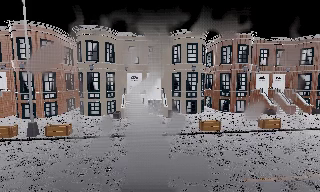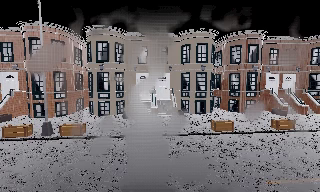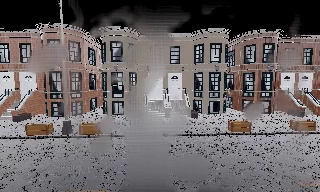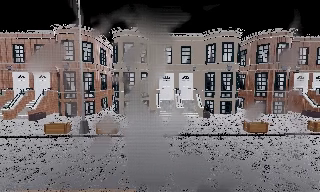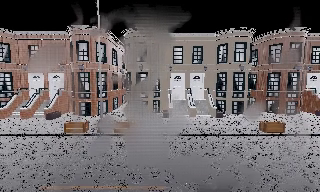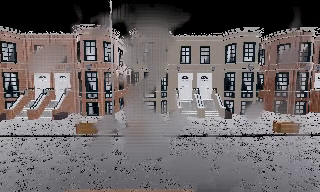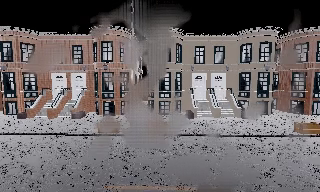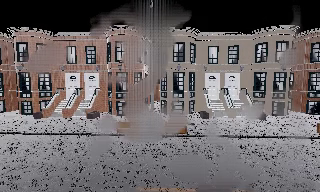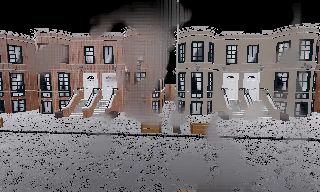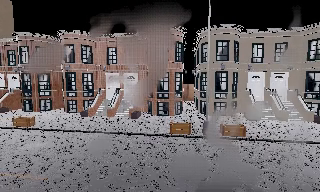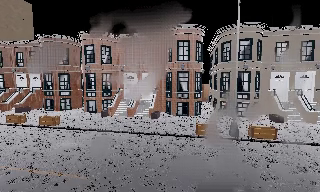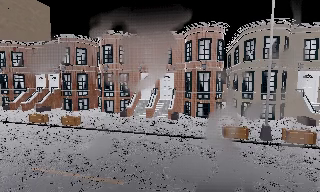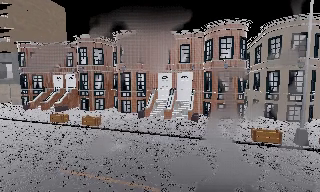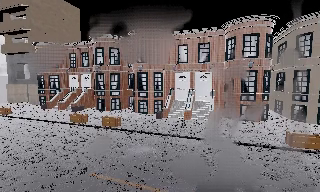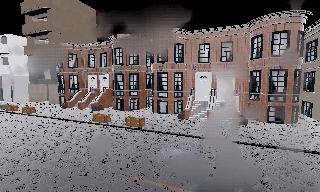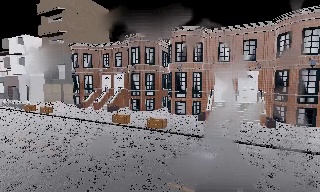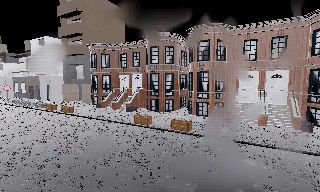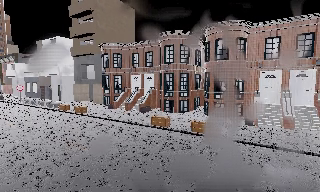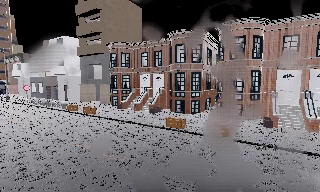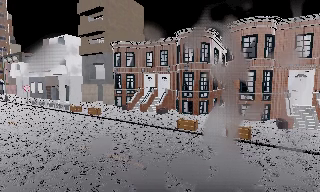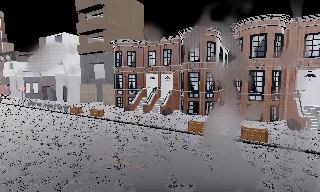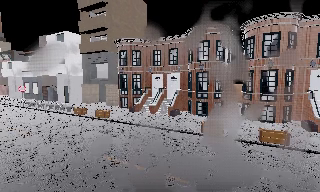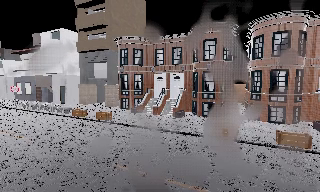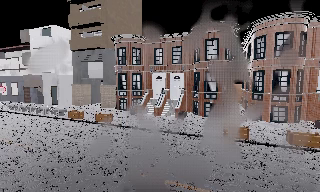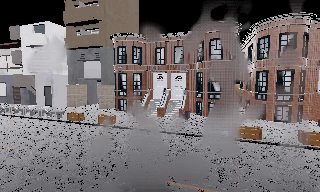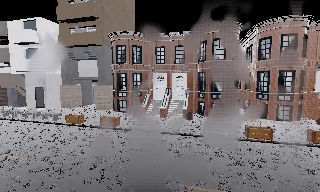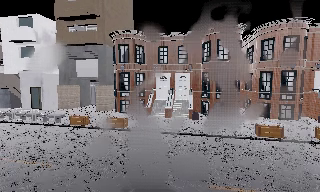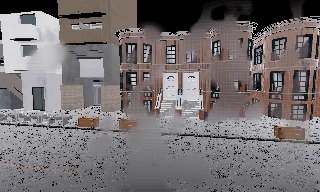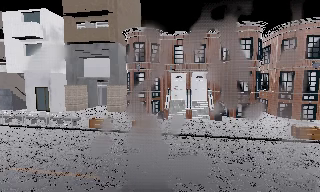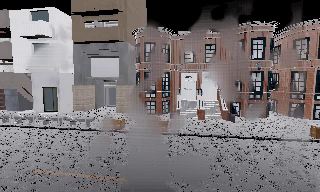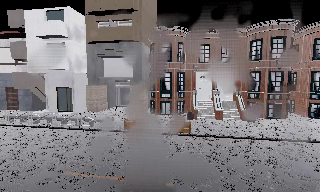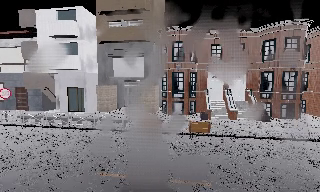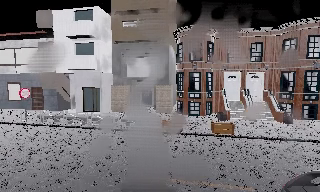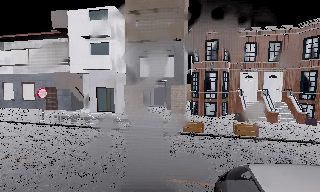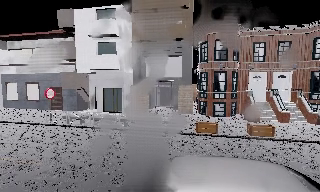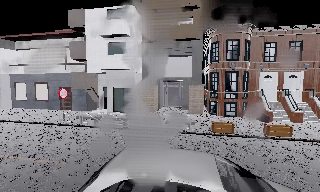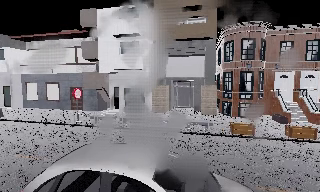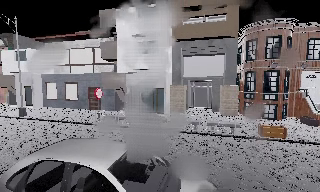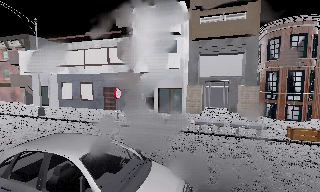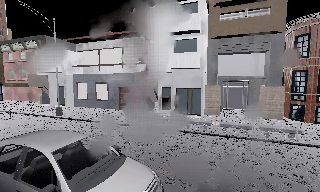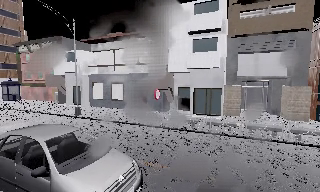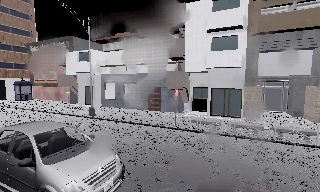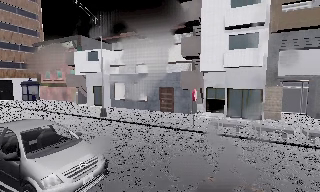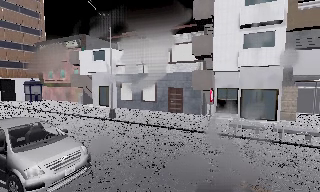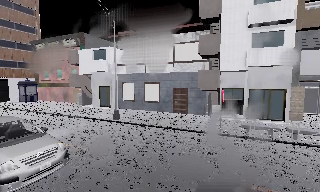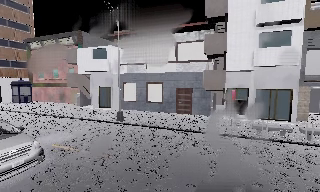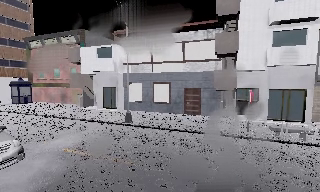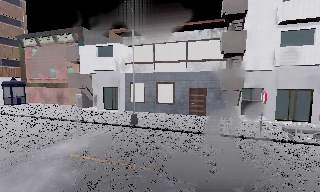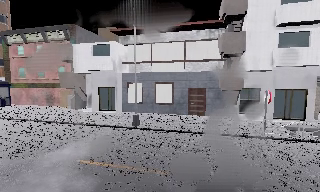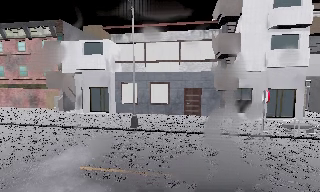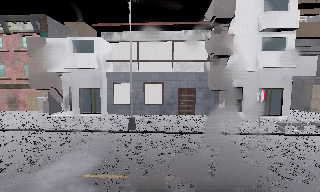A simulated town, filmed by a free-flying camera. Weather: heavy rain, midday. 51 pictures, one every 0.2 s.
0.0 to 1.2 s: The camera travels to its left, about 4 m, so close, fixed things drift to the right.
1.2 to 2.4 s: The camera pans to its left, which is counterclockwise from overhead, by about 15 degrees. It travels to its left, about 5 m, so close, fixed things drift to the right.
2.4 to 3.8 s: The camera swings to its left by about 15 degrees, and the scene slides to the right. It travels to its left and forward, about 6 m, so close, fixed things drift to the right.
3.8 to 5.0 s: The camera pans to its right, which is clockwise from overhead, by about 15 degrees. It travels to its left and forward, about 6 m.
5.0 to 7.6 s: The camera travels to its left, about 12 m, so close, fixed things drift to the right.
7.6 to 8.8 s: The camera travels to its left and forward, about 5 m, so close, fixed things drift to the right.
8.8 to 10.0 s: The camera pans to its right, which is clockwise from overhead, by about 20 degrees. It travels to its left, about 5 m.
The film runs backward here.
